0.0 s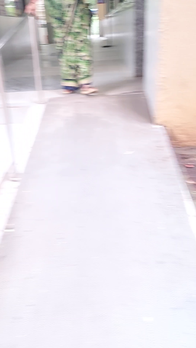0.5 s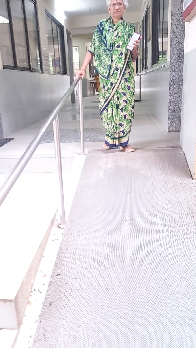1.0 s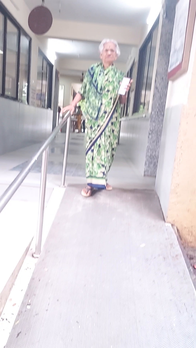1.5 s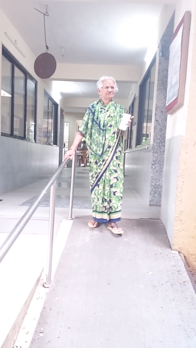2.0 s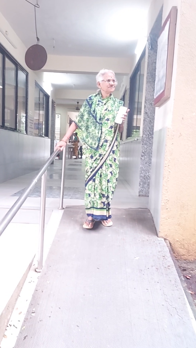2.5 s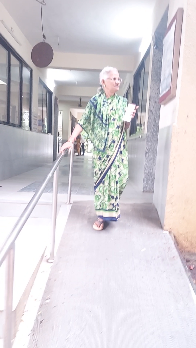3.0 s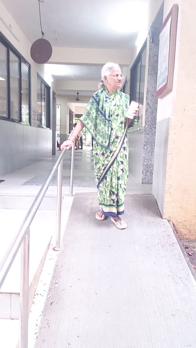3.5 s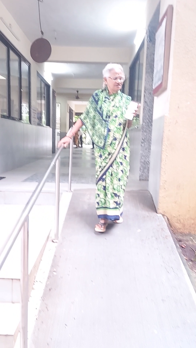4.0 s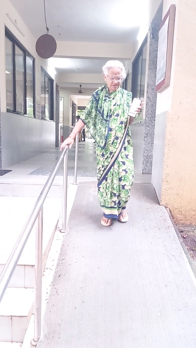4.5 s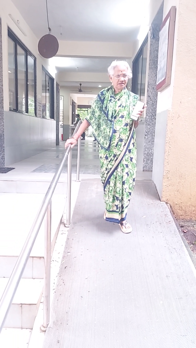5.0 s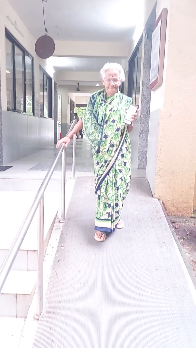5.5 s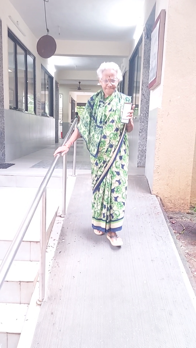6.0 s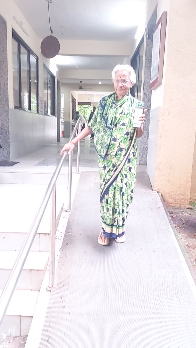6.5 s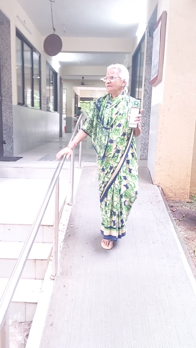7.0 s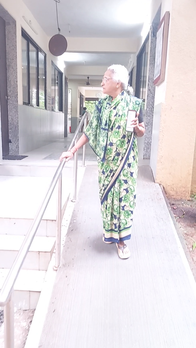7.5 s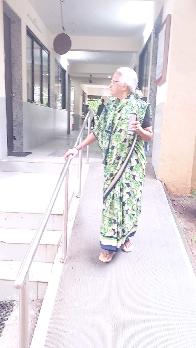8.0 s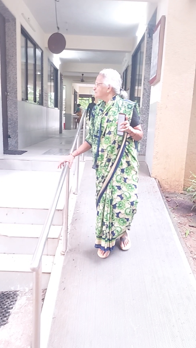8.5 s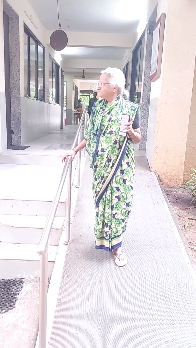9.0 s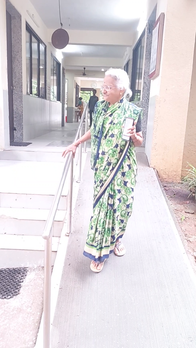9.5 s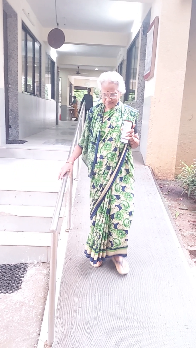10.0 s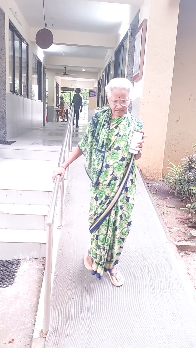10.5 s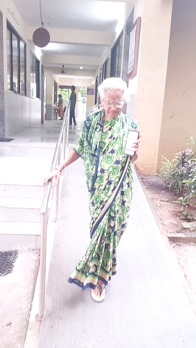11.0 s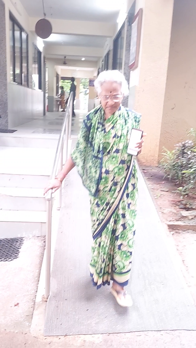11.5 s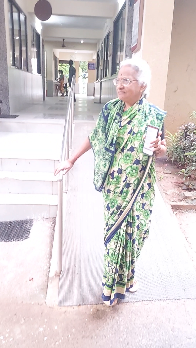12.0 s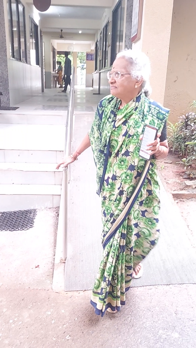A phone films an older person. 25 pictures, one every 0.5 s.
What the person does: Going down stairs.
